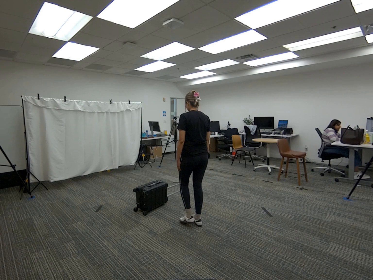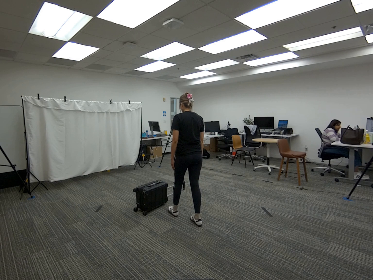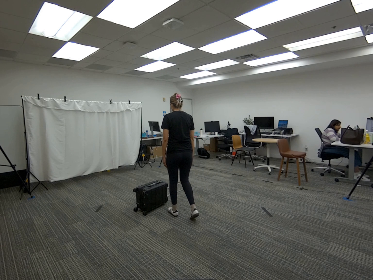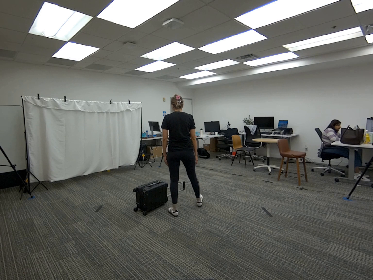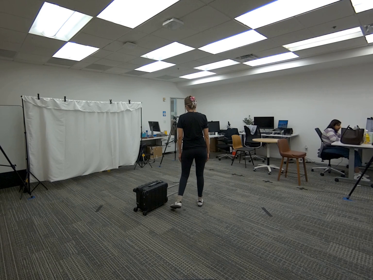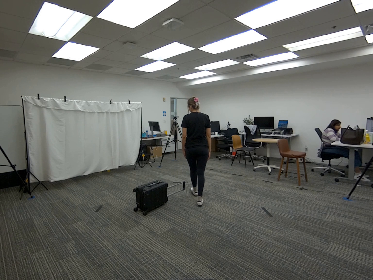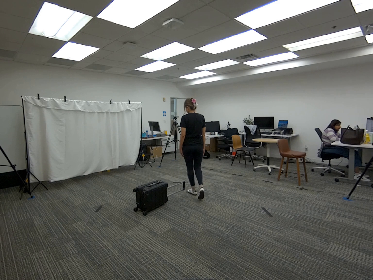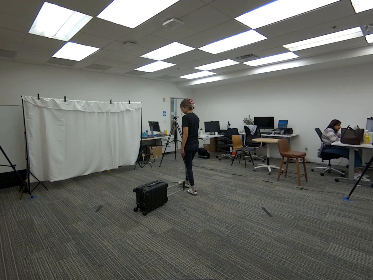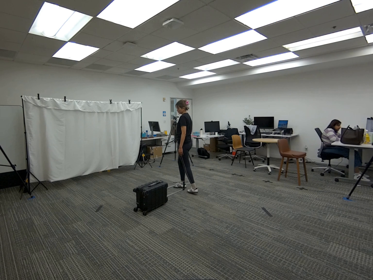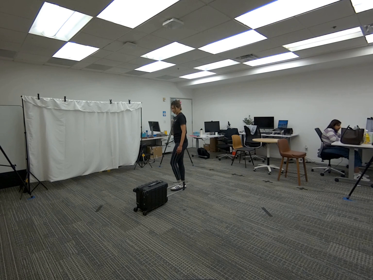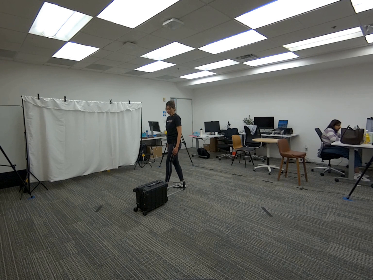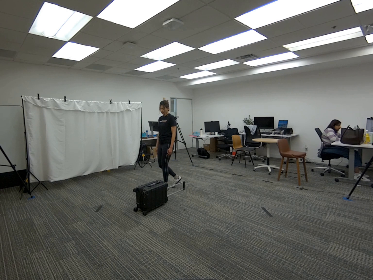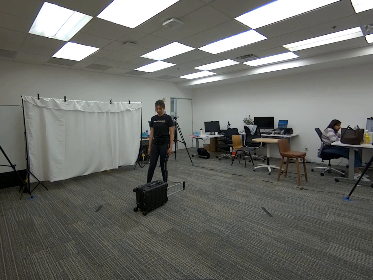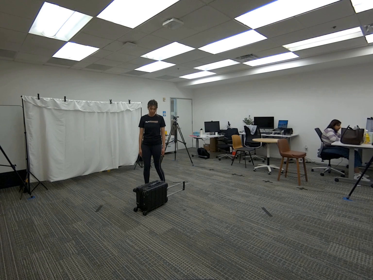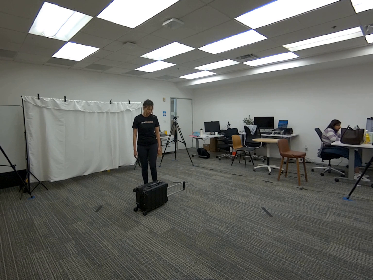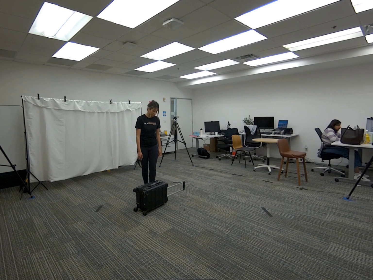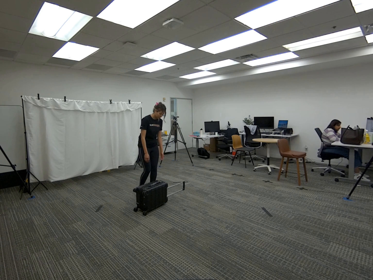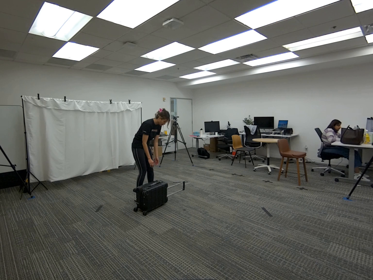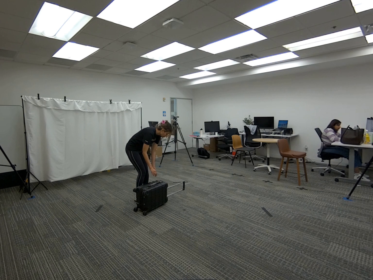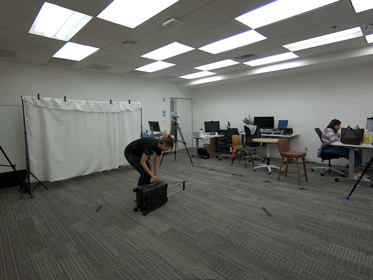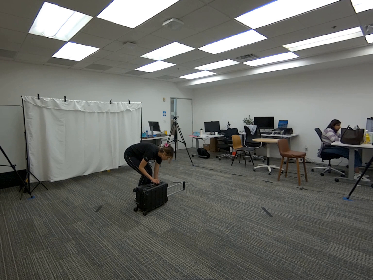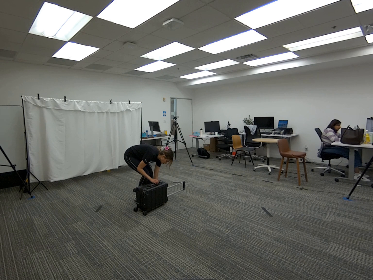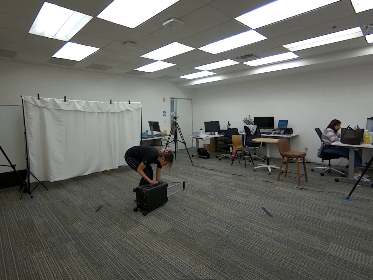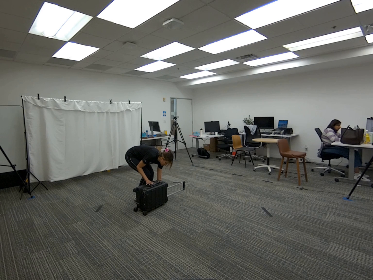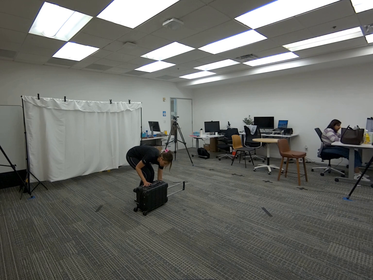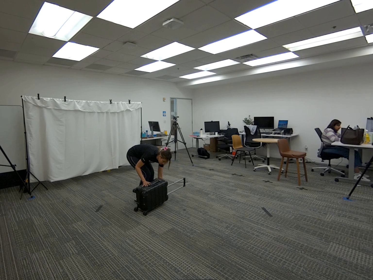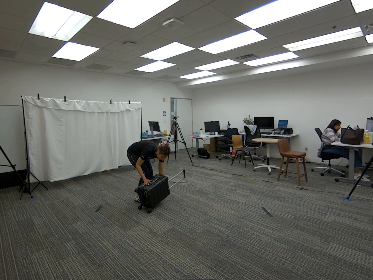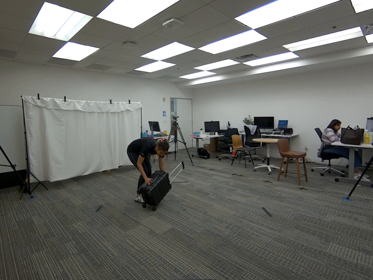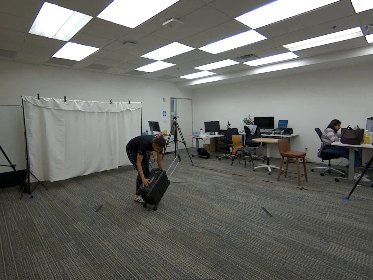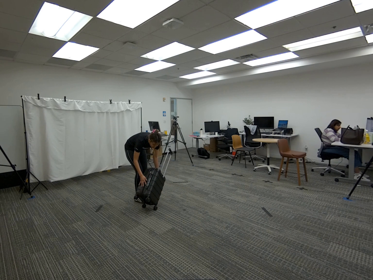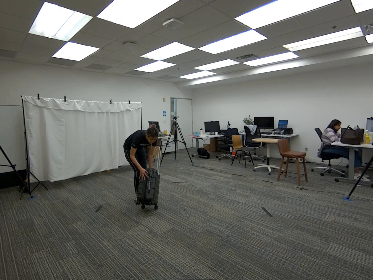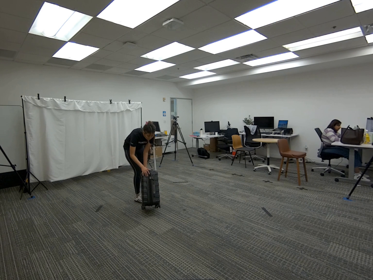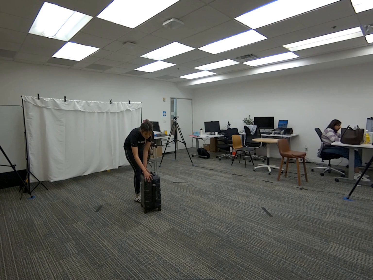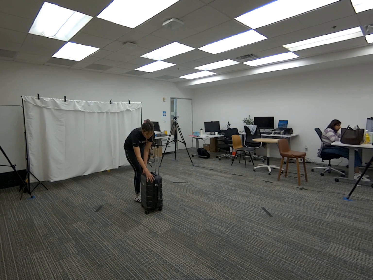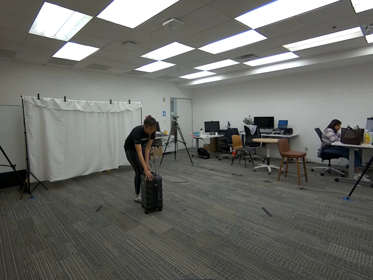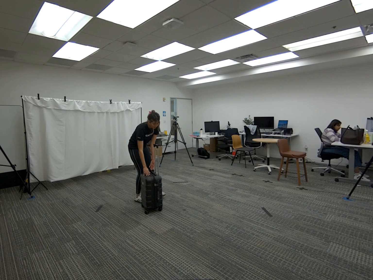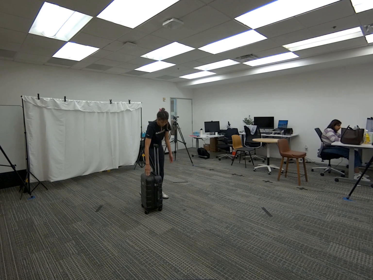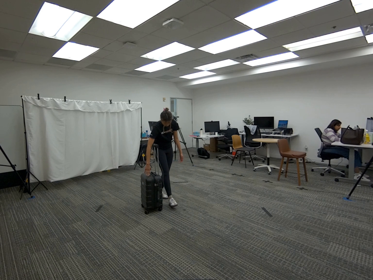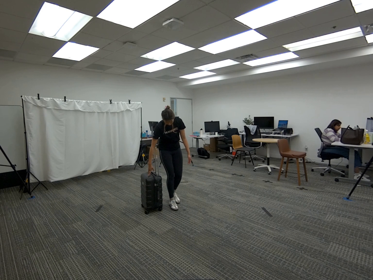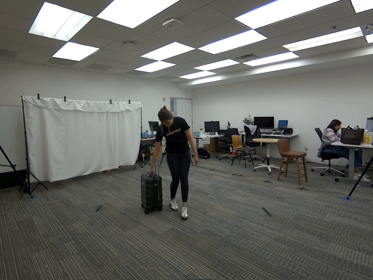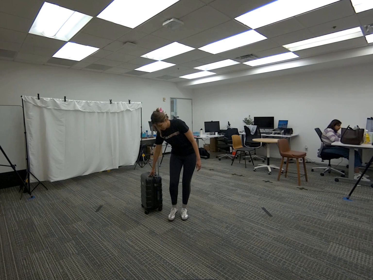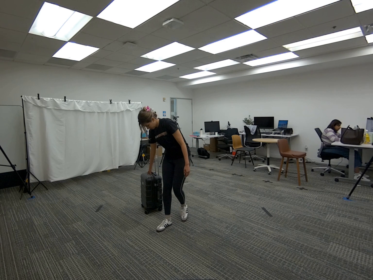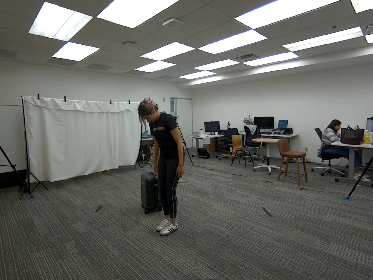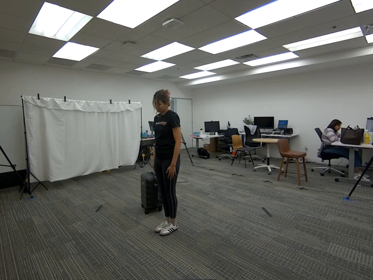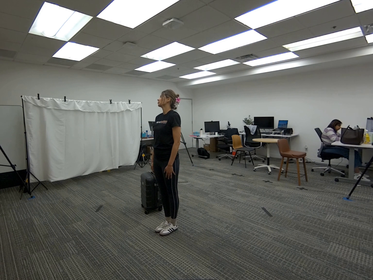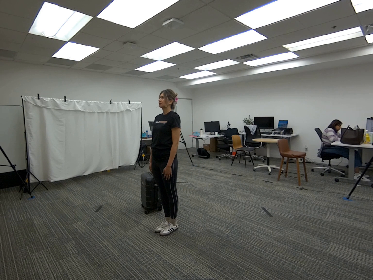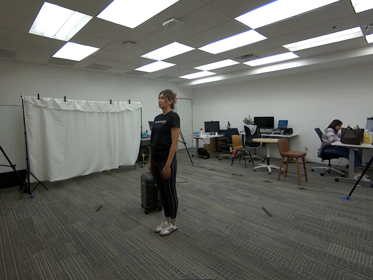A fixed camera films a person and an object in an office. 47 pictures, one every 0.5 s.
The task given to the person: Walk over to the rolling luggage within the bounding area and place the luggage into a different orientation using both hands. Step away when complete.
